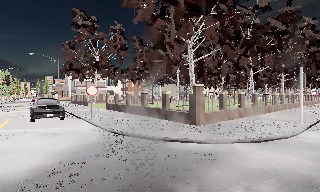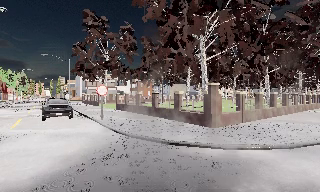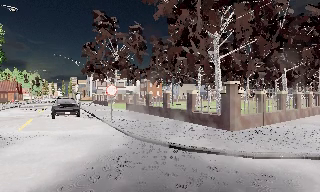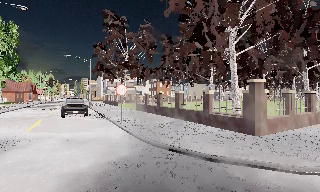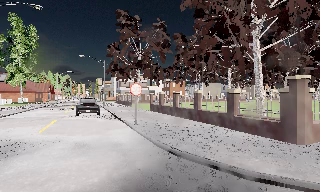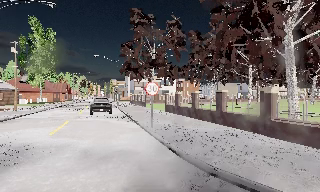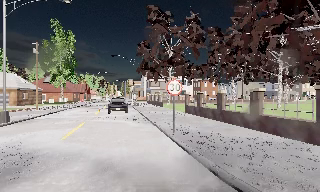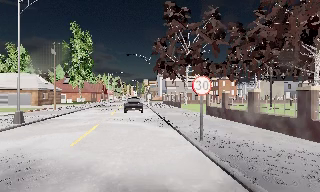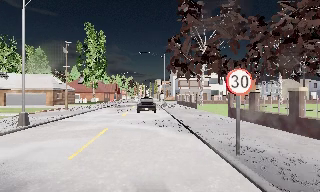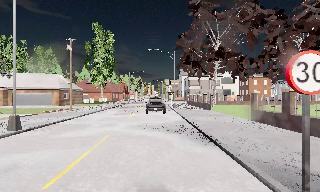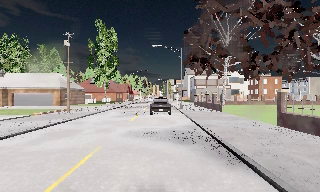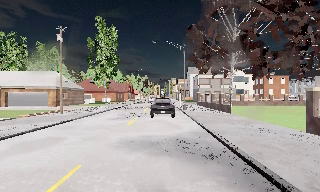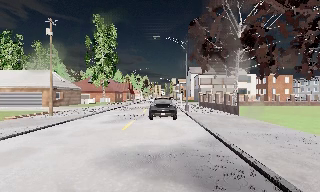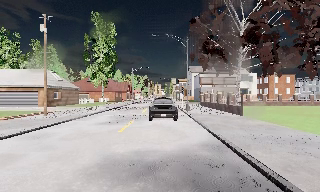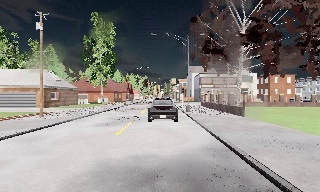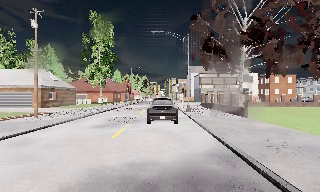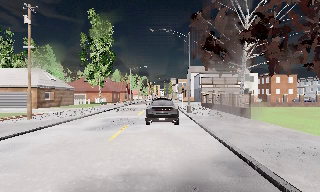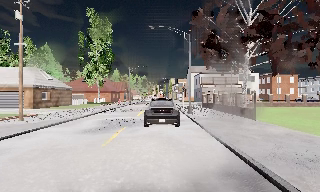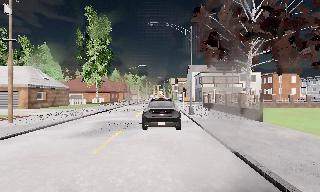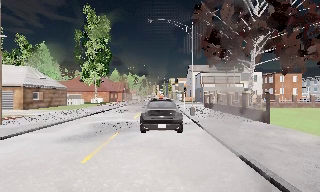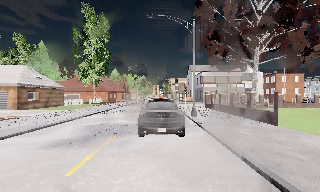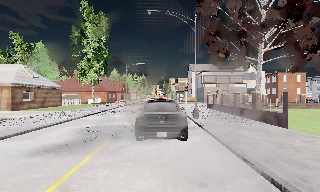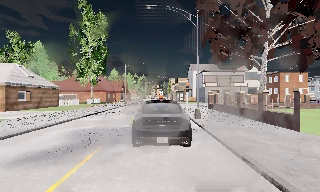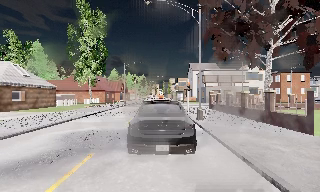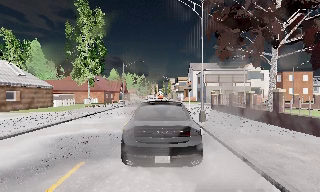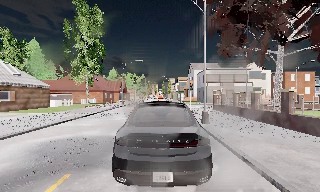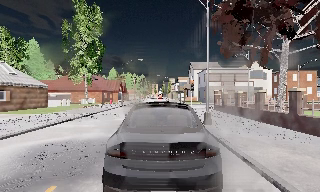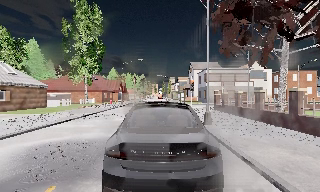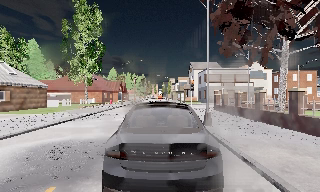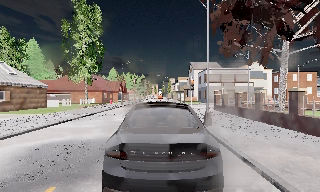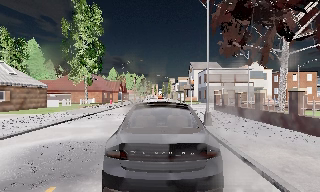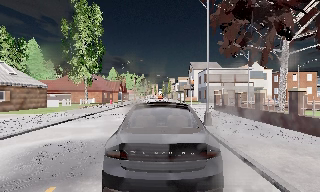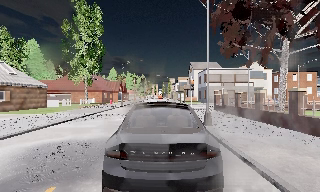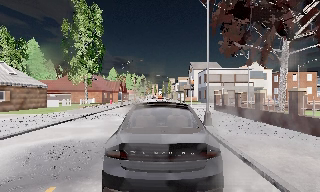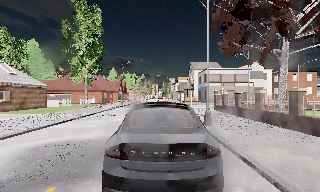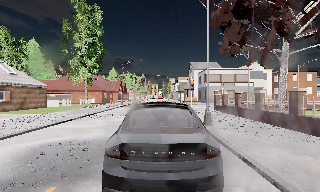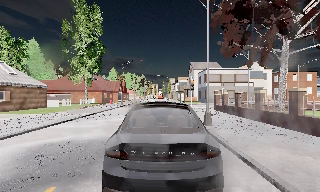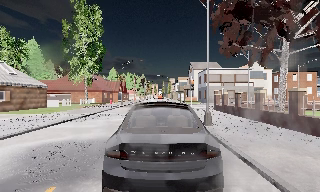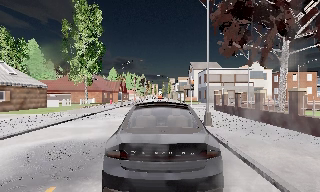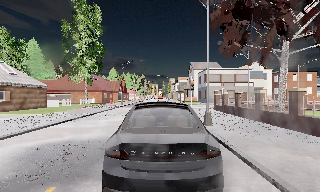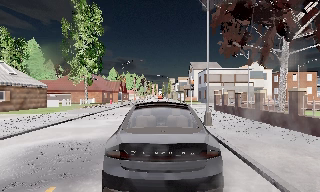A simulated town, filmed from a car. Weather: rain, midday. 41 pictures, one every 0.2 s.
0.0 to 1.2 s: The scene slides to the right, as the camera pans about 25 degrees to its left. It travels forward, about 4.5 m, so what stands in front looms larger. It gains speed.
1.2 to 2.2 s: The camera swings to its left by about 15 degrees, and the scene slides to the right. It travels forward, about 7 m, so what stands in front looms larger.
2.2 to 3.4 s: The camera travels forward, about 4 m, so what stands in front looms larger. It loses speed.
3.4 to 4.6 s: The camera travels forward, about 4 m, so what stands in front looms larger.
4.6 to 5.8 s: The camera travels forward, about 2 m, so what stands in front looms larger. It loses speed.
5.8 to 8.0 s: The camera keeps its place and its aim.
The film runs forward here.
